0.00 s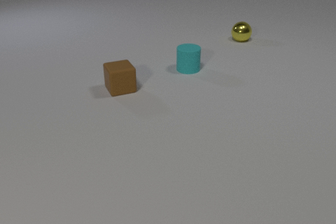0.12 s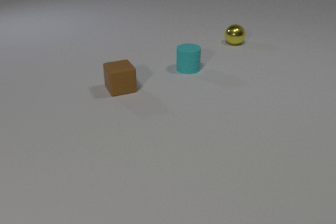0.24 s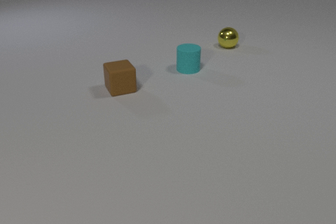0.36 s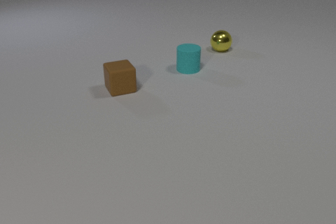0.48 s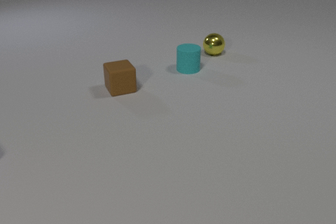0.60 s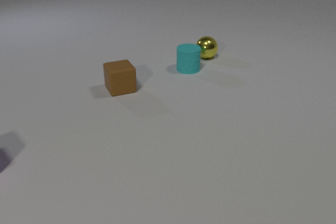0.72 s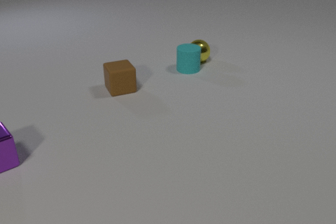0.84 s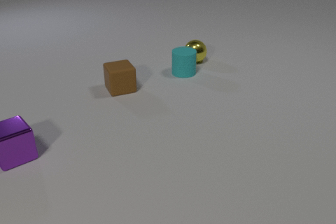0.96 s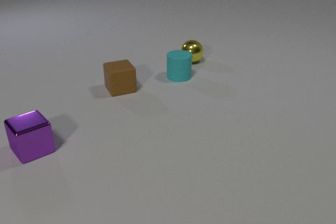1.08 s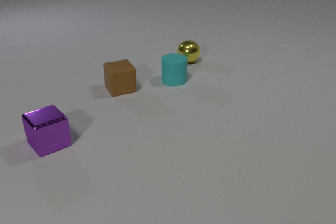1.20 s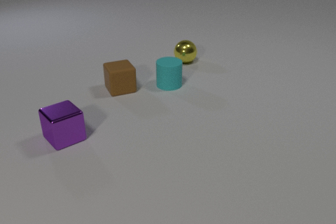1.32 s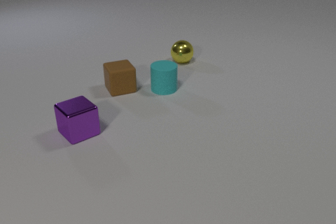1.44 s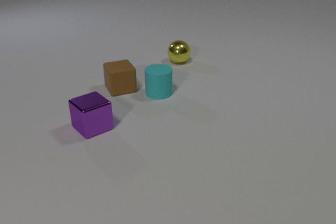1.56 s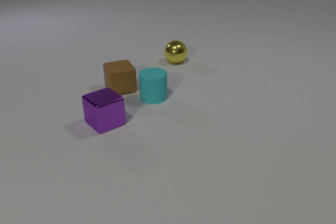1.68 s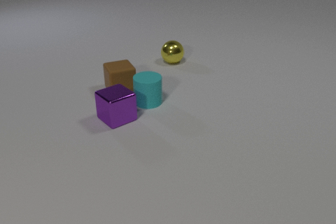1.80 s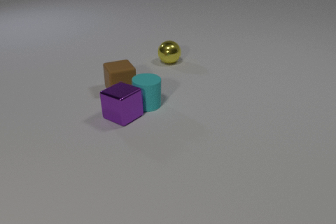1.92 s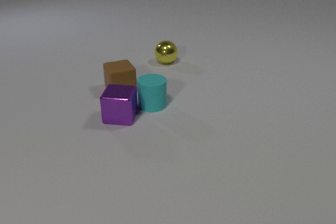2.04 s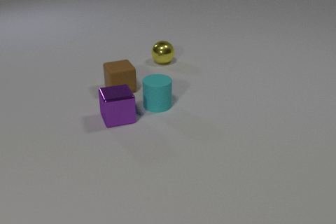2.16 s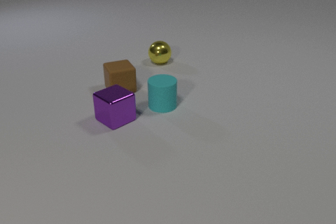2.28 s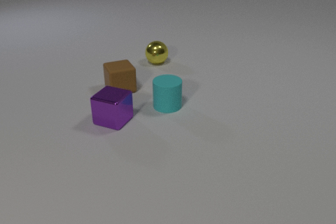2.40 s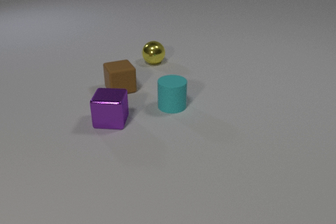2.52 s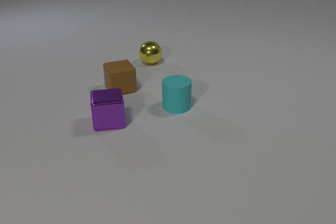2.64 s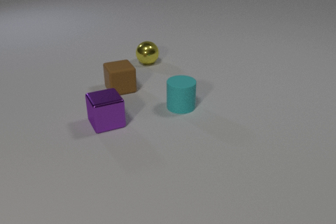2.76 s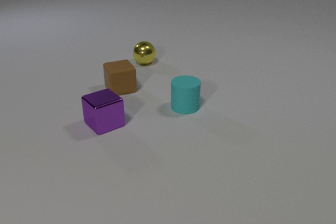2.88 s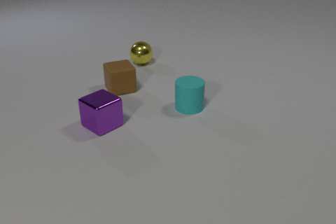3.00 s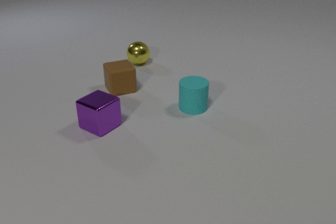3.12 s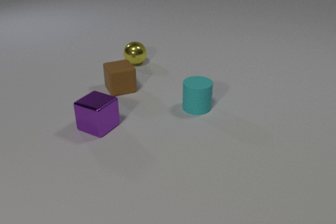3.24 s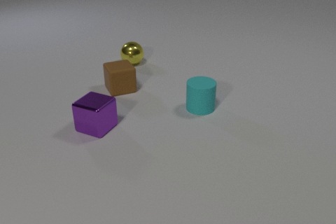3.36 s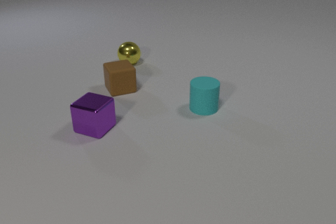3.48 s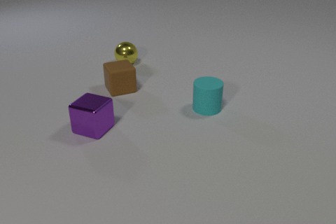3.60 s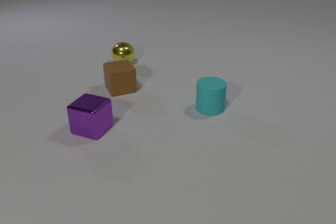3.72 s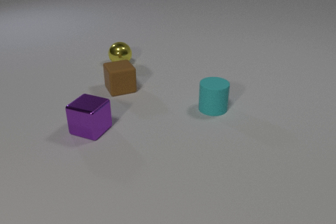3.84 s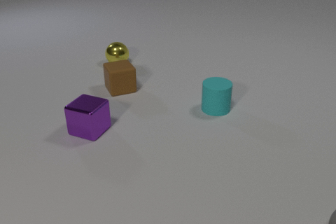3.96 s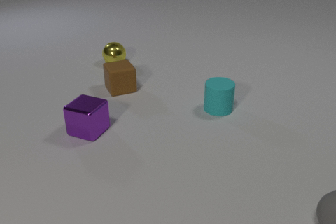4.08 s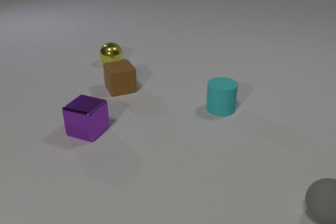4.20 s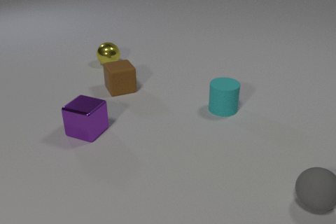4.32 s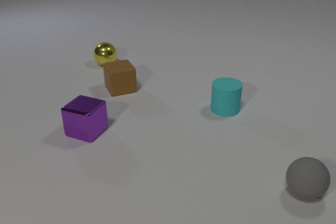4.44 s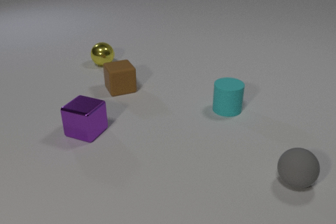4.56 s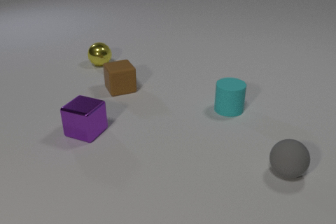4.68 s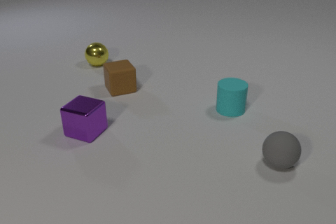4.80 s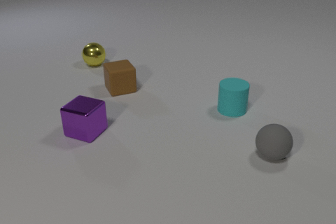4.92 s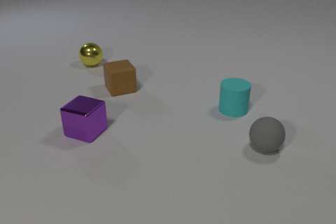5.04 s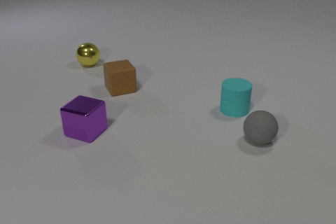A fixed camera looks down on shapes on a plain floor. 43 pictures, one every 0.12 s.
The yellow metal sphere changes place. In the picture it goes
to the left.
The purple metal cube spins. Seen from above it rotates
counterclockwise.
0.00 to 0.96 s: The yellow metal sphere rolls toward the camera and to the left. The cyan rubber cylinder slides toward the camera and to the left. The purple metal cube comes in at the left edge, slides to the right. The yellow metal sphere and the cyan rubber cylinder collide.
0.96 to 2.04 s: The yellow metal sphere rolls to the left. The cyan rubber cylinder slides toward the camera. The purple metal cube slides to the right and away from the camera, spins counterclockwise seen from above by about 75 degrees, its near face sliding to the right. The cyan rubber cylinder and the purple metal cube collide.
2.04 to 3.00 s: The yellow metal sphere rolls to the left. The cyan rubber cylinder slides to the right. The purple metal cube slides to the left and toward the camera, spins so that its near face slides to the right, counterclockwise seen from above.
3.00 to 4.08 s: The yellow metal sphere rolls to the left. The cyan rubber cylinder slides to the right. The purple metal cube slides to the left and toward the camera. The gray rubber sphere comes in at the right edge, rolls away from the camera and to the left.
4.08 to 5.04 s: The yellow metal sphere rolls to the left. The cyan rubber cylinder slides to the right. The gray rubber sphere rolls away from the camera and to the left.
What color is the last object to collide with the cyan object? purple.
What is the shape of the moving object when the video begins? sphere.
What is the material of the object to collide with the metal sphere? rubber.
